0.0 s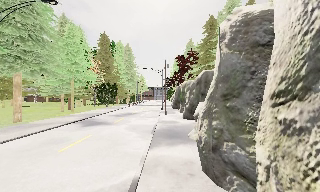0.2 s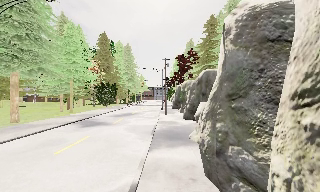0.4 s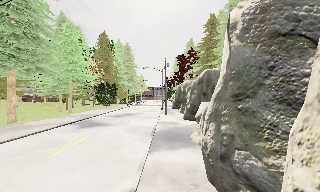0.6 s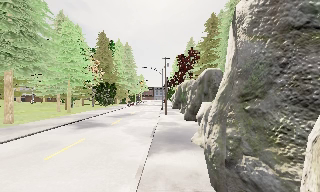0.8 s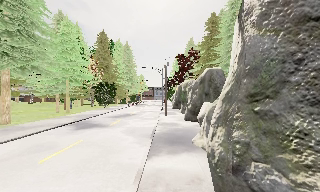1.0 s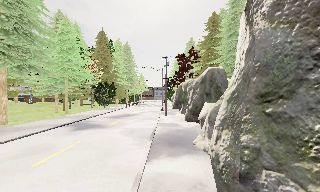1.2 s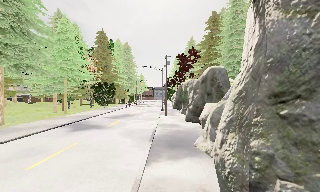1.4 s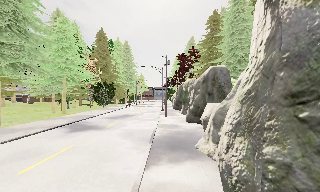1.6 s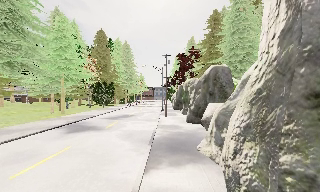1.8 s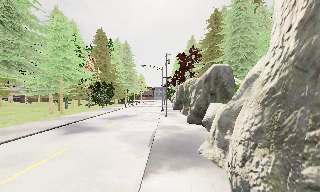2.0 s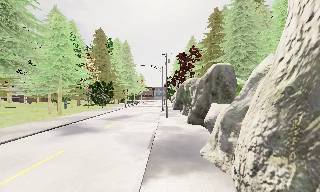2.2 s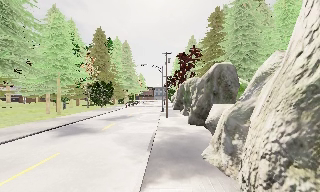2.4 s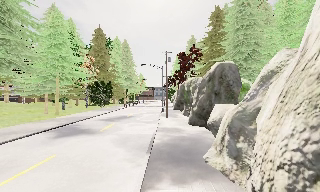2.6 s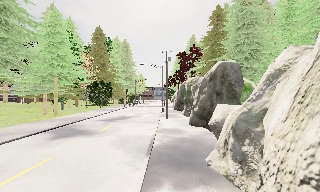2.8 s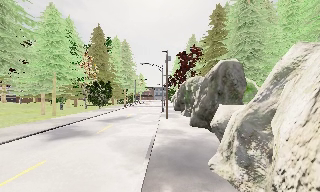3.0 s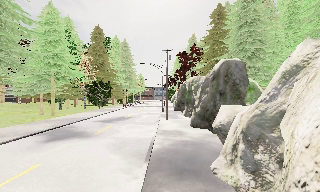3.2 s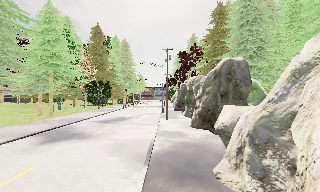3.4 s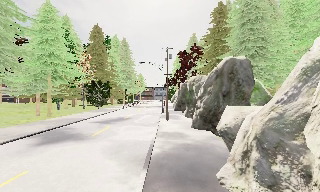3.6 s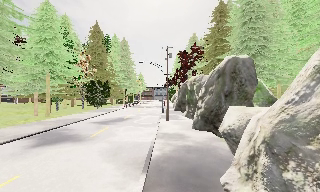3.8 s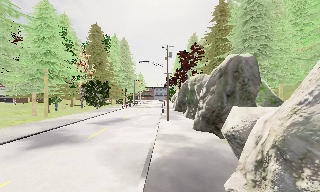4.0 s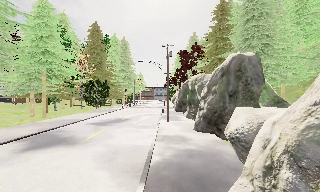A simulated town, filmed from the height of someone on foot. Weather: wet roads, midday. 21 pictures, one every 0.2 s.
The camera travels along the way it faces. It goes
forward.
0.0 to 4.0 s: The camera travels forward, about 6 m, so what stands in front looms larger.
The film runs forward here.
